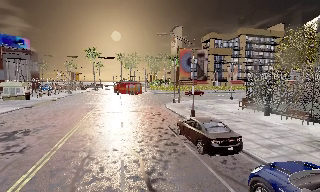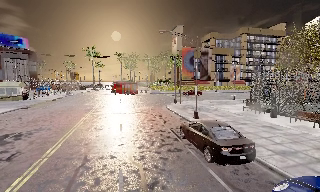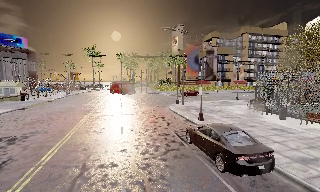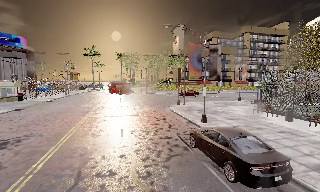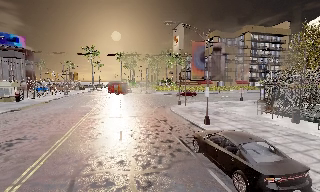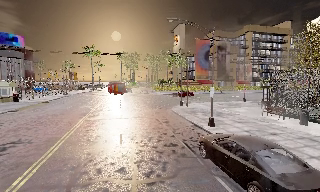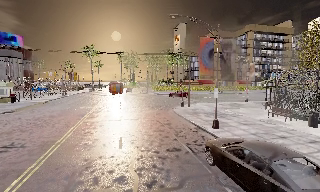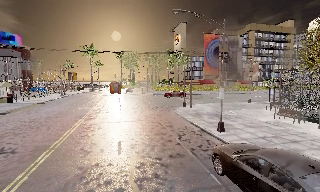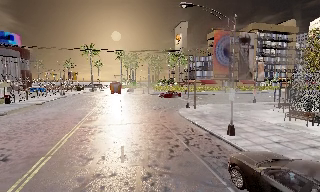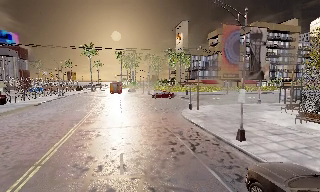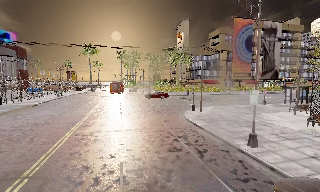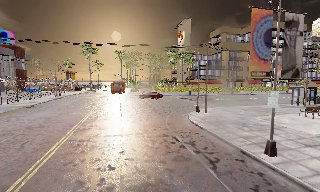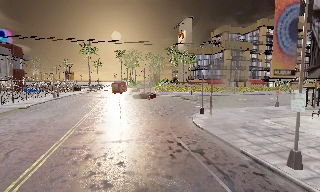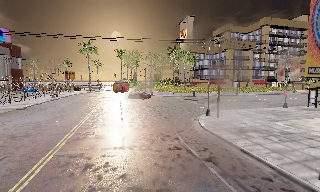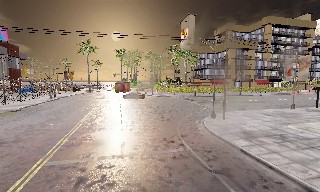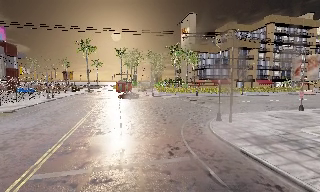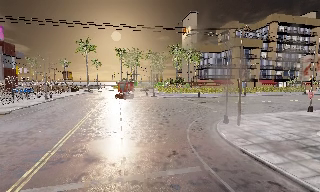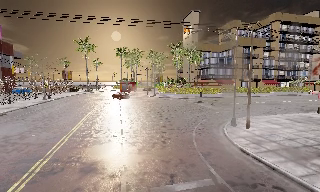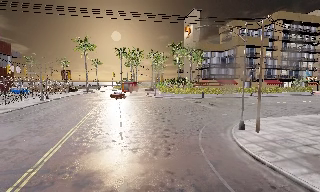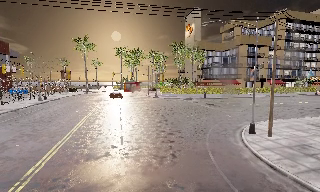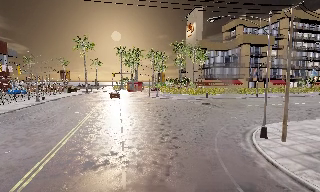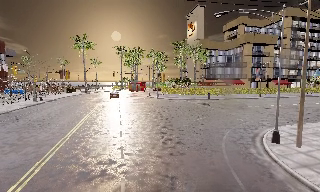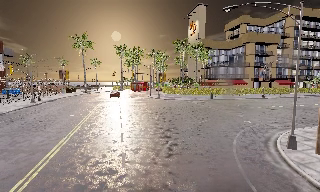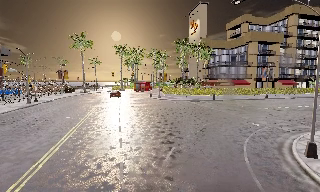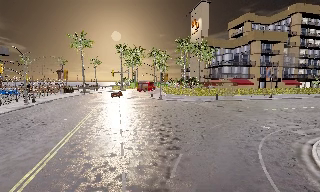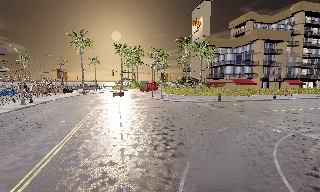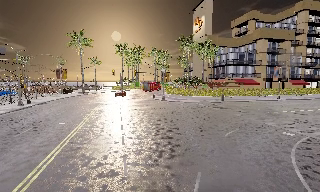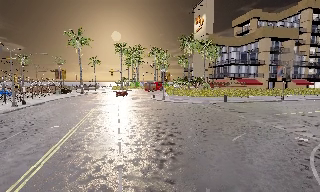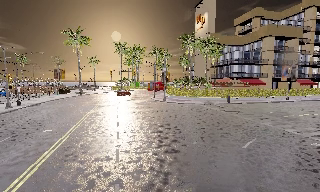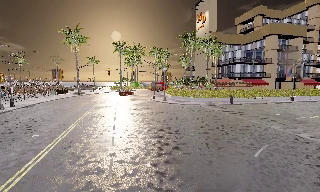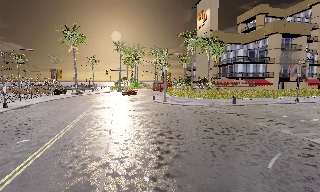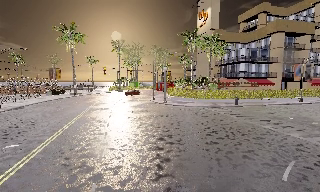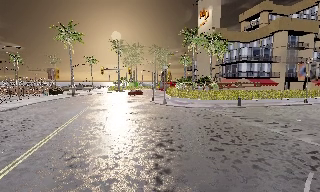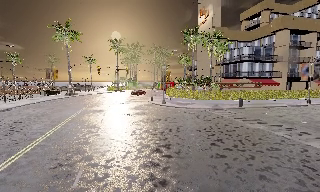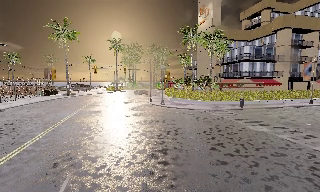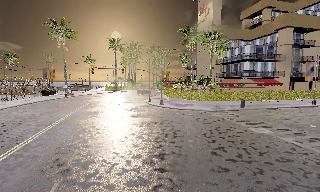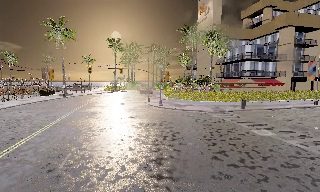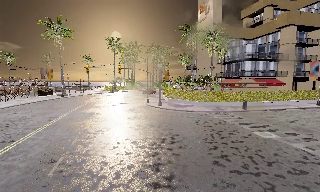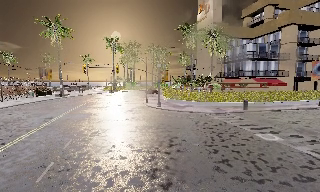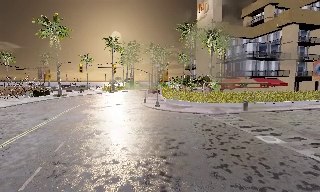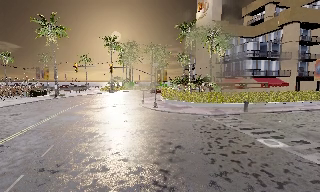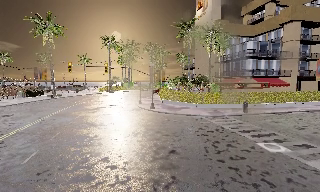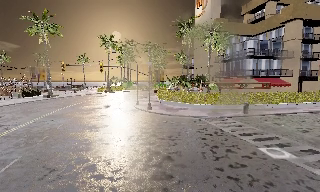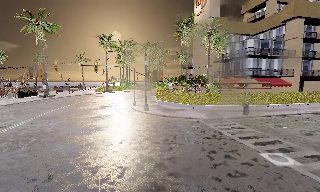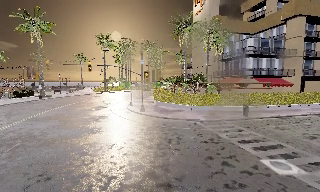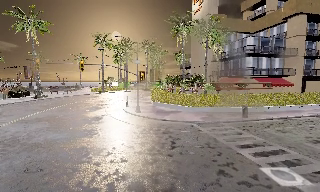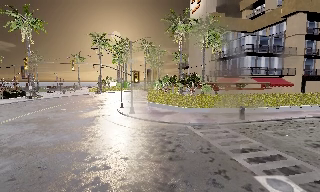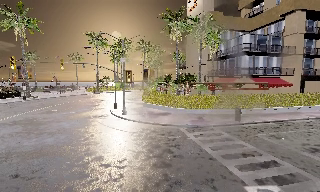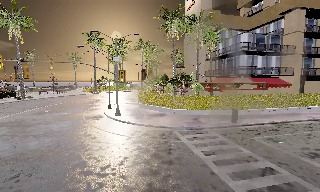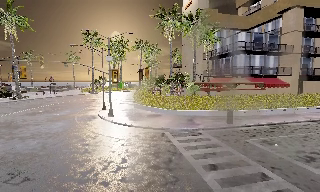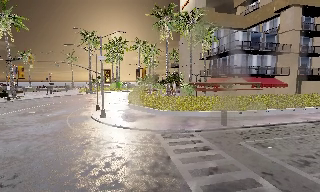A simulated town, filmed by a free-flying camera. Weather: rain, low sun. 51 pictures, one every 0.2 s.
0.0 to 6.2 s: The camera travels forward, about 25 m, so what stands in front looms larger.
6.2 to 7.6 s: The camera travels forward, about 4.5 m, so what stands in front looms larger. It loses speed.
7.6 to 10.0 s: The camera travels forward and to its right, about 9 m, so what stands in front looms larger.
The film runs forward here.
